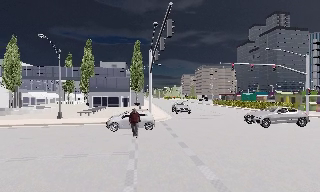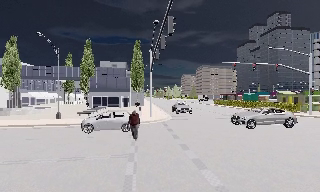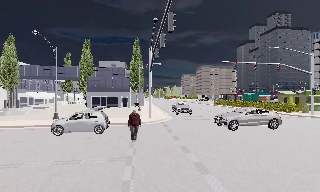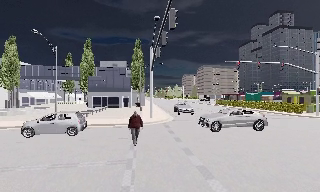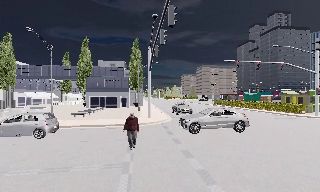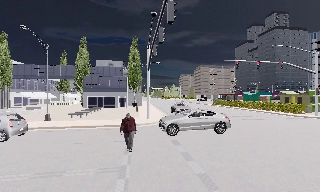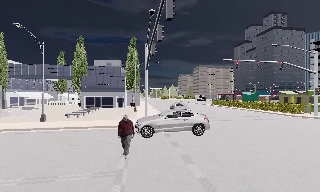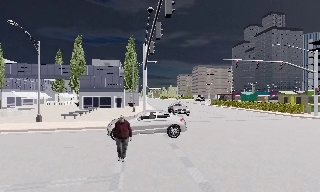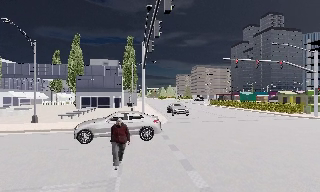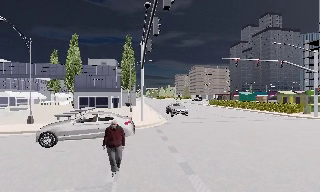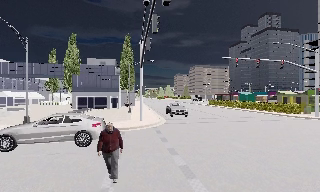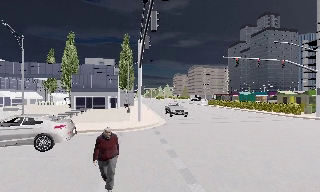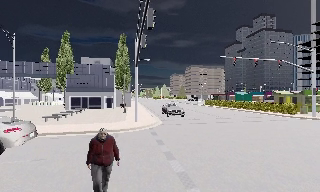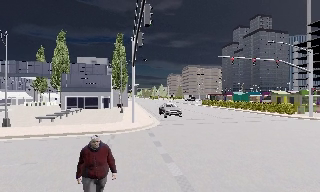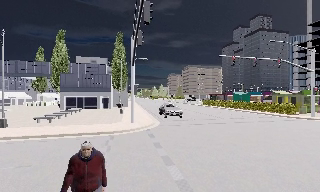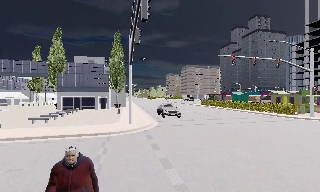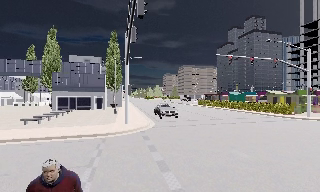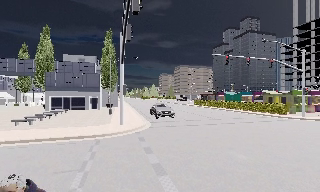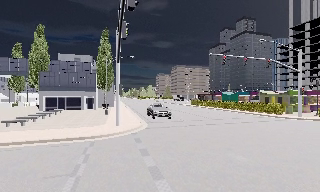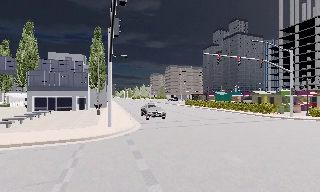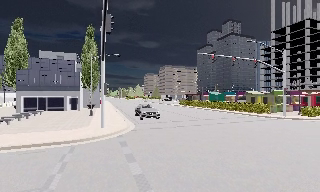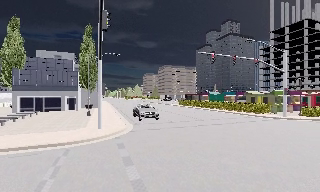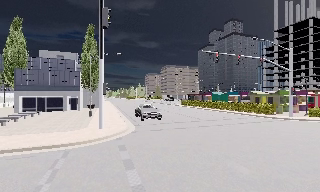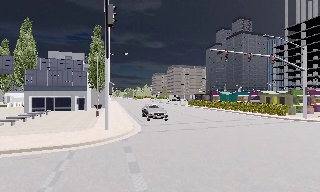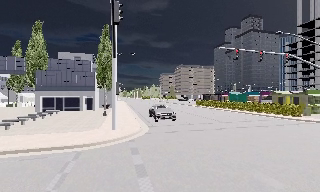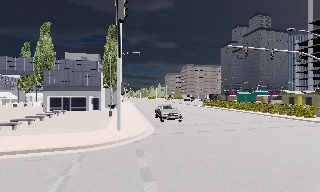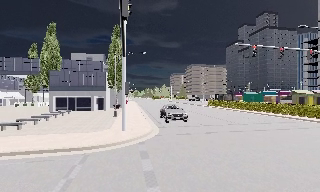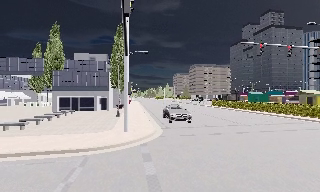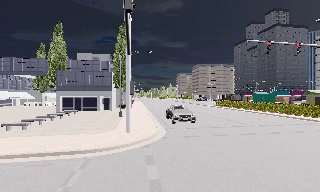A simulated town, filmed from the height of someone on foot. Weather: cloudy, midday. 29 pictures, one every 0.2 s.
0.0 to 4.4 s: The camera pans to its right, which is clockwise from overhead, by about 15 degrees. It travels forward, about 6 m, so what stands in front looms larger.
4.4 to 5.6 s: The camera swings to its left by about 10 degrees, and the scene slides to the right. It travels forward, about 1.5 m, so what stands in front looms larger.
The film runs forward here.
